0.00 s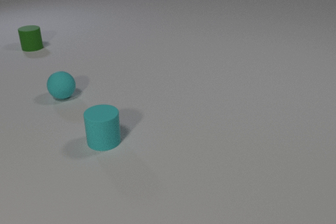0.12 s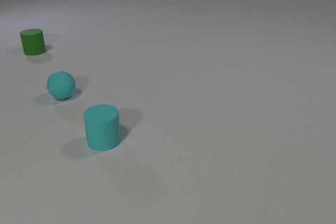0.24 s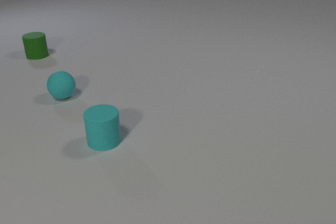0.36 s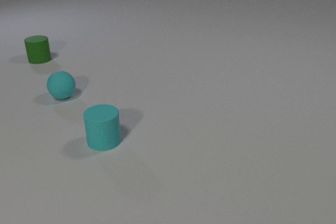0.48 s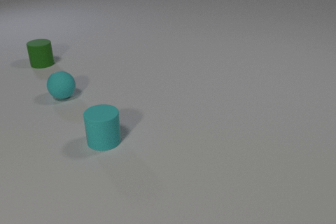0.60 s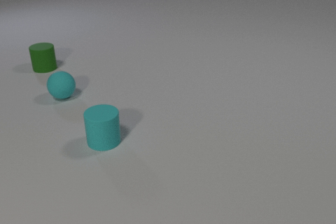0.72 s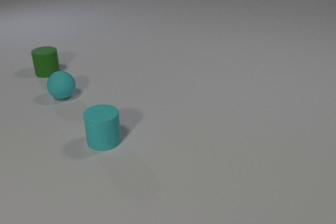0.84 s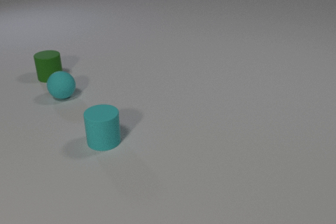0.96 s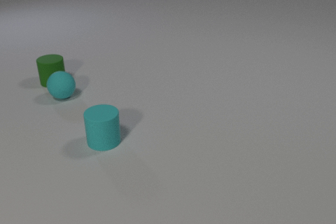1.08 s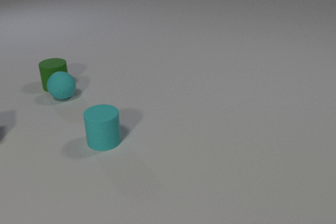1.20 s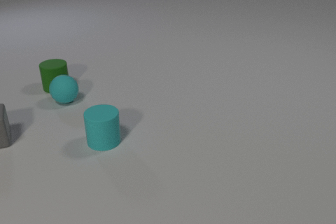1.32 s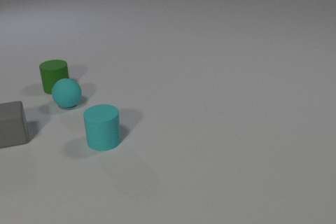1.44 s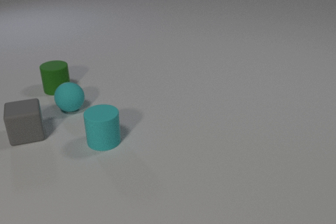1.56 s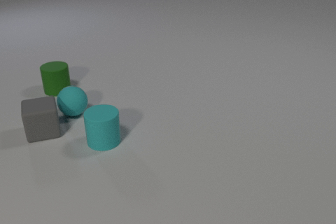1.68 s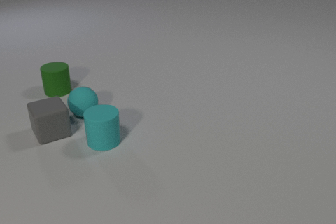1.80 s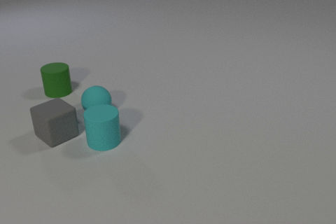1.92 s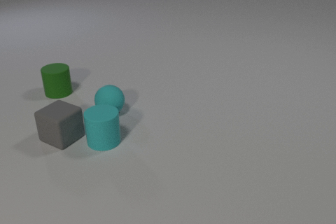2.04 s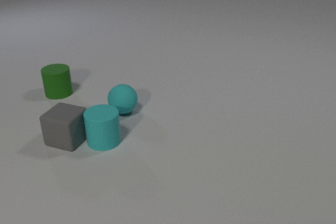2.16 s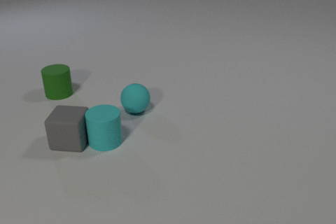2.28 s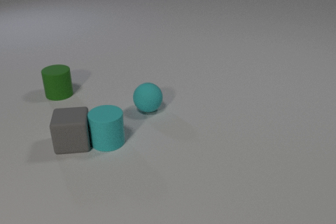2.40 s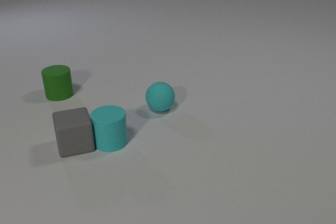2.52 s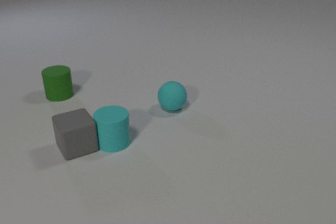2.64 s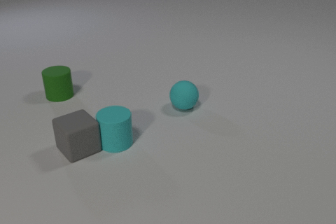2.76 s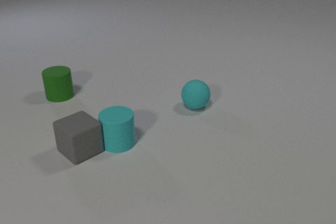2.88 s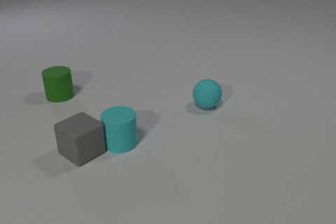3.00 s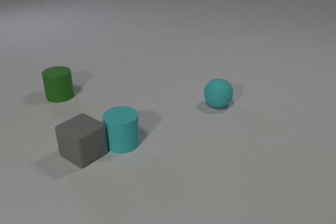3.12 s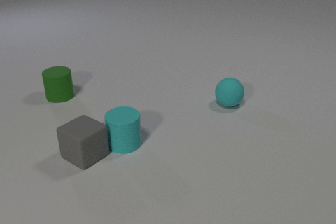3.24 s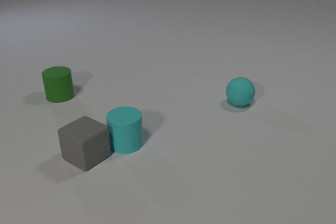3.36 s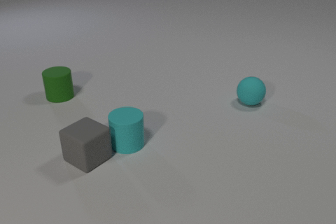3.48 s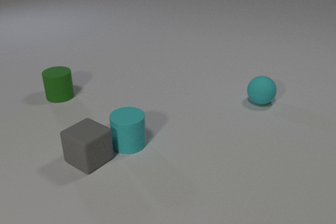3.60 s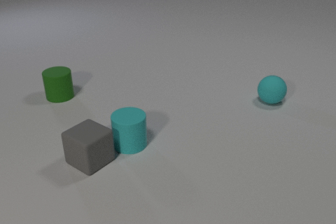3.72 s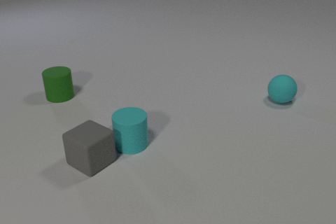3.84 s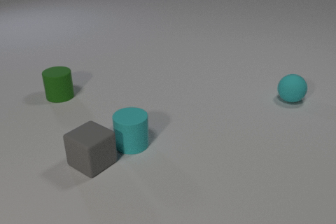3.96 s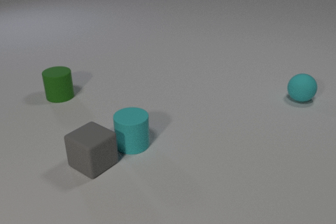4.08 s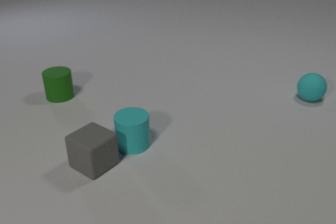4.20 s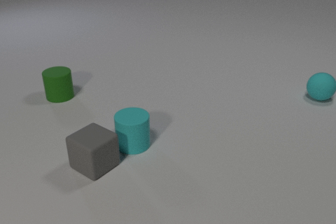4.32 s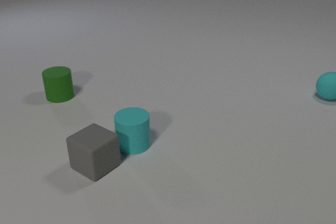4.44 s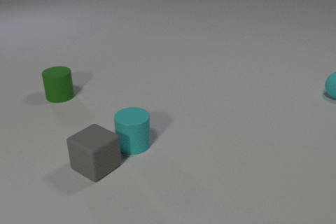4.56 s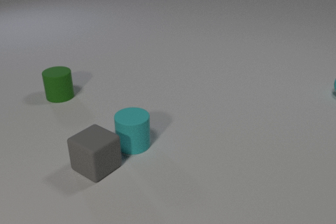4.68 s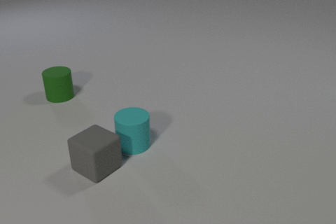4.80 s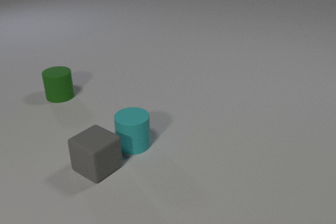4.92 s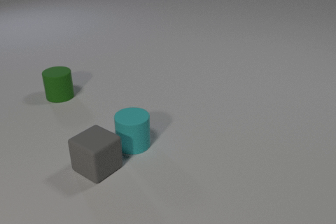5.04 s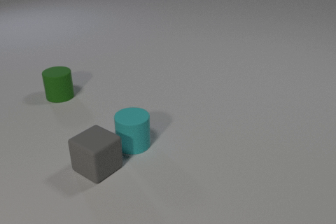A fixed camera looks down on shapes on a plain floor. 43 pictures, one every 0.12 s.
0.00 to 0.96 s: The green rubber cylinder slides toward the camera.
0.96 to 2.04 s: The green rubber cylinder slides toward the camera. The cyan rubber sphere rolls to the right and toward the camera. The gray rubber cube comes in at the left edge, slides to the right, spins so that its near face slides to the right, counterclockwise seen from above. The green rubber cylinder and the cyan rubber sphere collide. The cyan rubber sphere and the gray rubber cube collide.
2.04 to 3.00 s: The green rubber cylinder slides toward the camera. The cyan rubber sphere rolls to the right. The gray rubber cube slides toward the camera and to the right, spins so that its near face slides to the right, counterclockwise seen from above. The cyan rubber cylinder slides to the right. The gray rubber cube and the cyan rubber cylinder collide.
3.00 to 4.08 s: The cyan rubber sphere rolls to the right and away from the camera. The gray rubber cube slides toward the camera and to the right. The cyan rubber cylinder slides to the right.
4.08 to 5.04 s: The cyan rubber sphere rolls to the right and away from the camera, leaves at the right edge.
How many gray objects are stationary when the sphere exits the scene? 0.
How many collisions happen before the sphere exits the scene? 3.
How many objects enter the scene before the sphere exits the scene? 1.
